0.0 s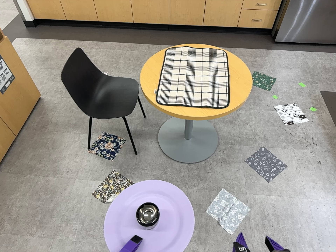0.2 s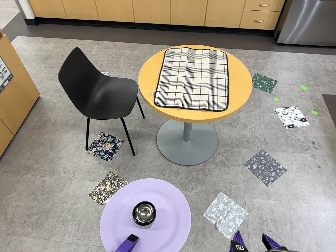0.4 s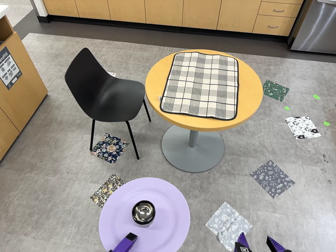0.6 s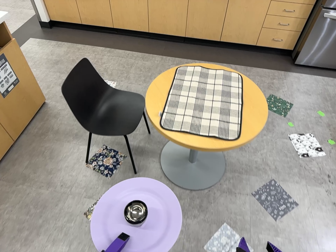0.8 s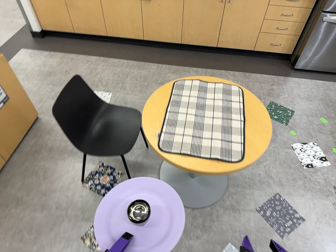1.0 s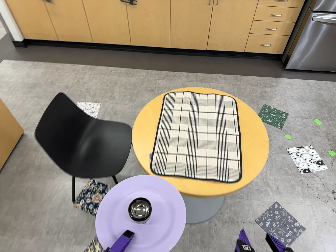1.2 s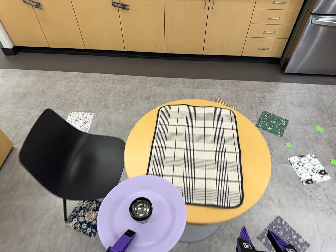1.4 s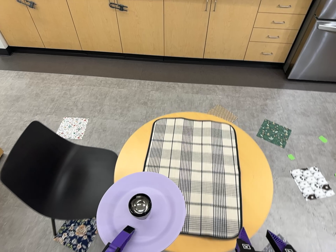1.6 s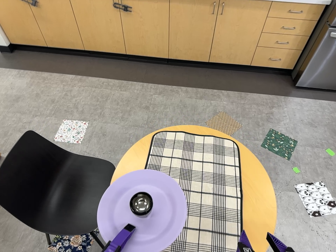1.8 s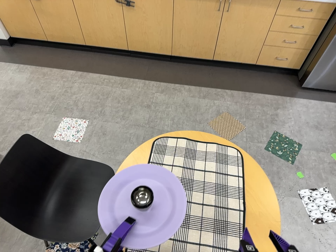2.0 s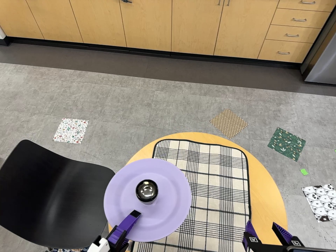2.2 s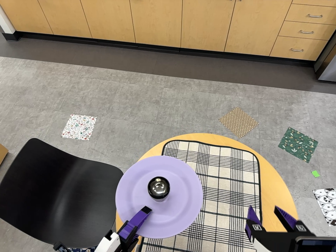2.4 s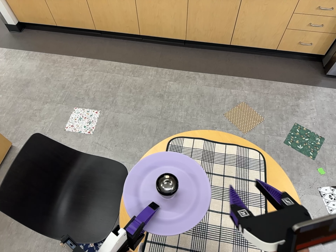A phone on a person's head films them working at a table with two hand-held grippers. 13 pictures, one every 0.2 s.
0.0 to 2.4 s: The camera travels toward the top of its view and forward, about 110 cm, so close, fixed things drift downward.
The film runs forward here.
